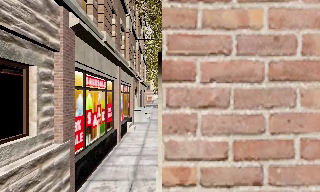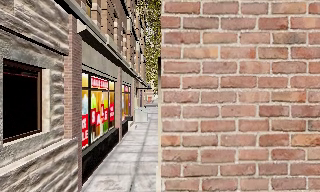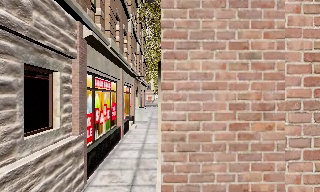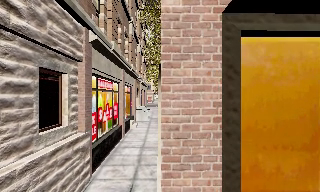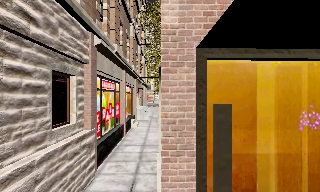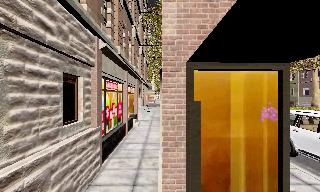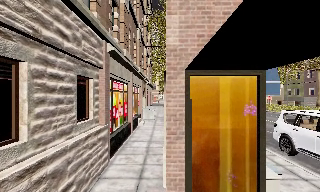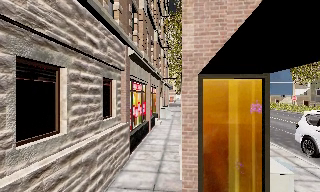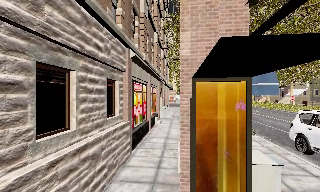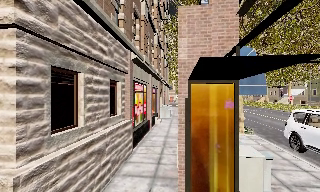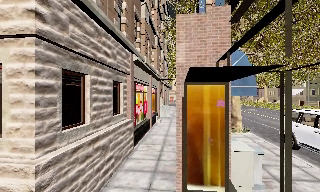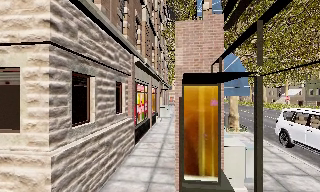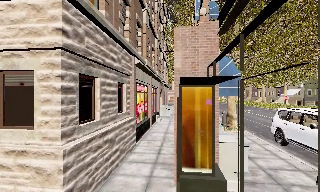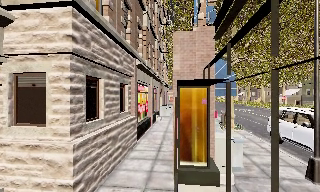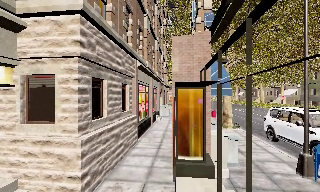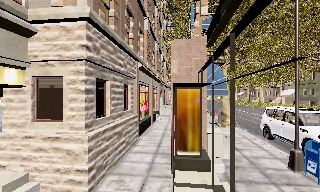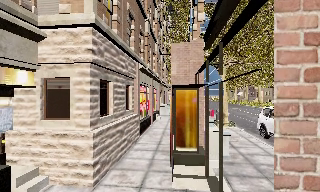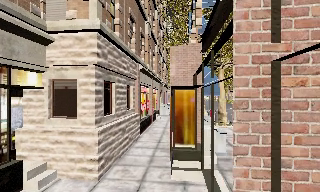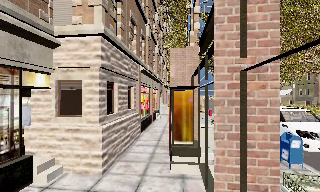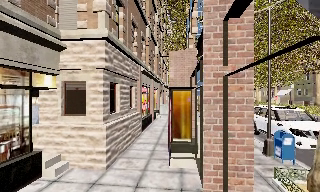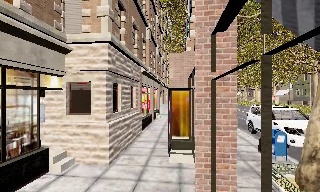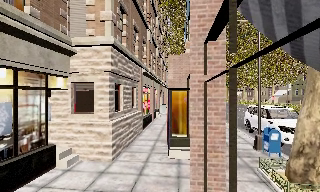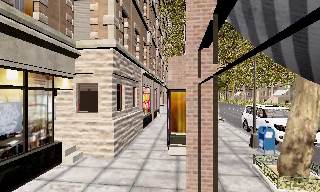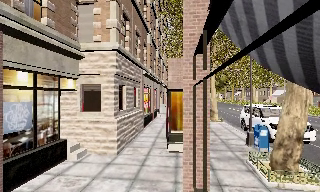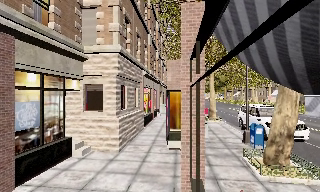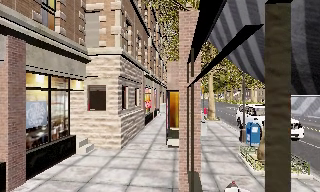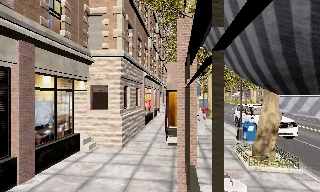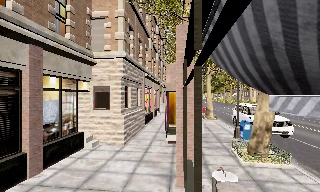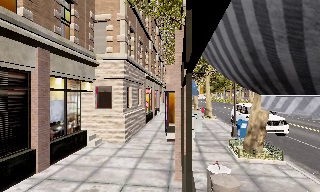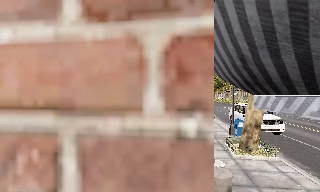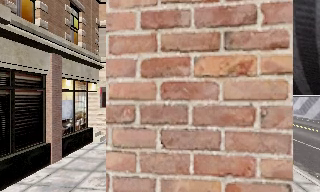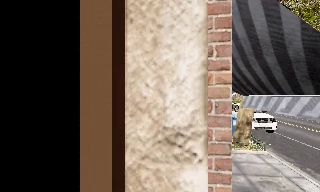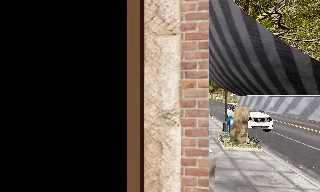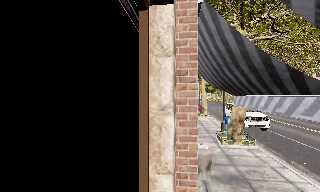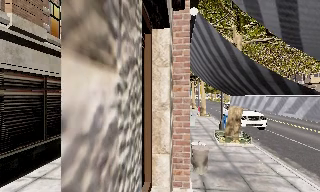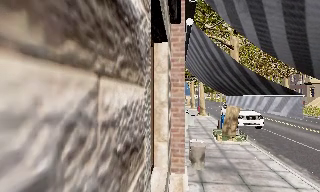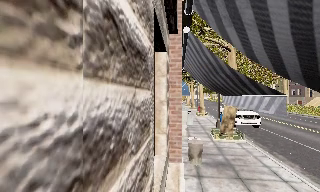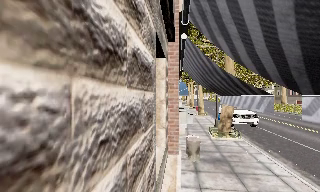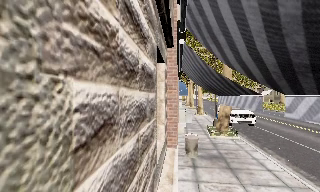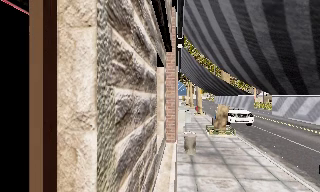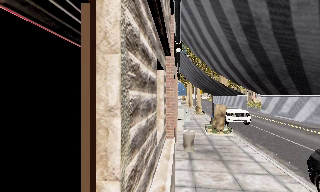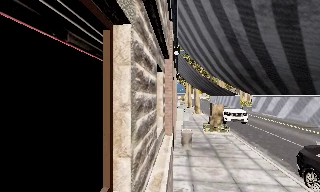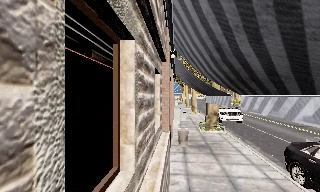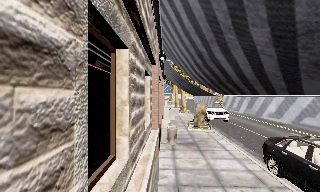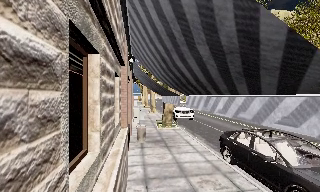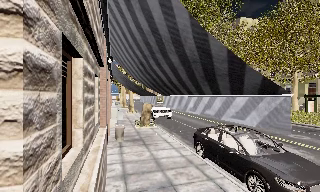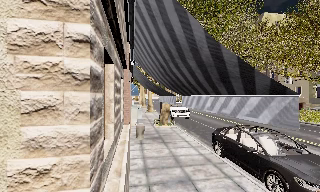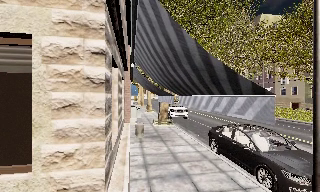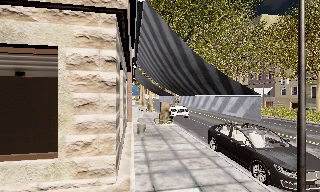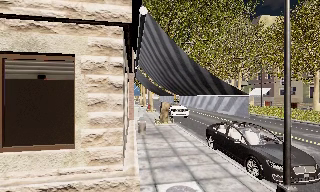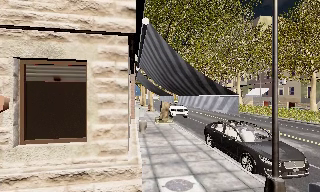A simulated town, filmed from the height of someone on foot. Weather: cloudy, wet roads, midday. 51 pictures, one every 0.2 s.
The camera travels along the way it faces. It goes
backward.
0.0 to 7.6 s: The camera travels backward, about 13 m, so what stands in front gets smaller.
7.6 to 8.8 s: The camera swings to its right by about 15 degrees, and the scene slides to the left. It travels backward, about 2 m, so what stands in front gets smaller.
8.8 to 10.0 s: The camera travels backward, about 2 m, so what stands in front gets smaller.
The film runs backward here.
